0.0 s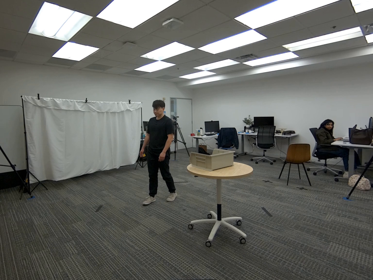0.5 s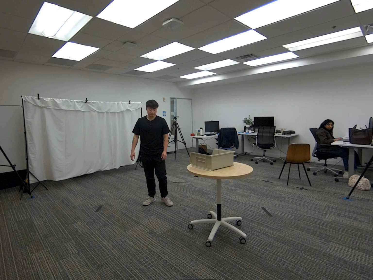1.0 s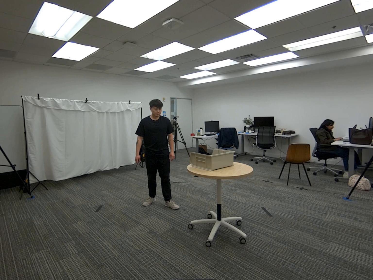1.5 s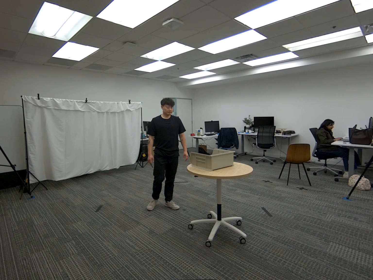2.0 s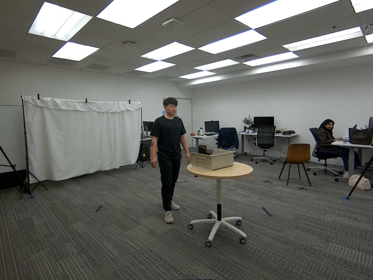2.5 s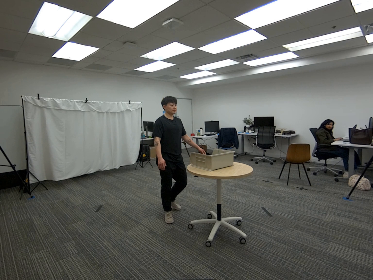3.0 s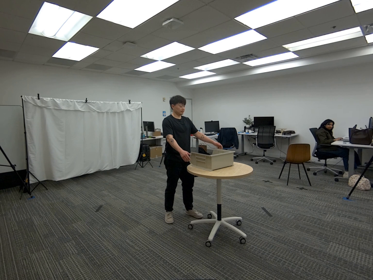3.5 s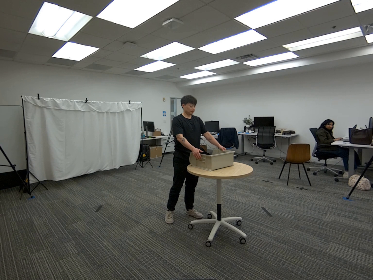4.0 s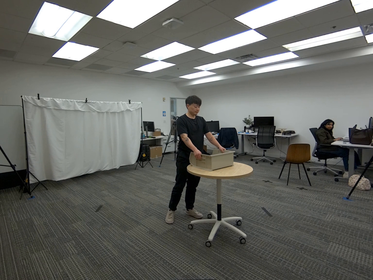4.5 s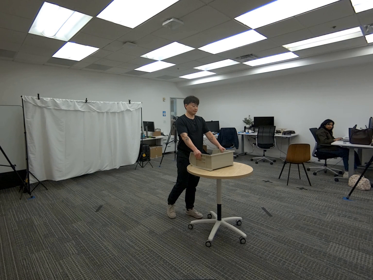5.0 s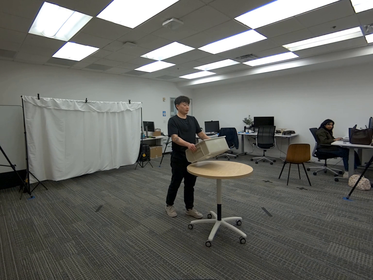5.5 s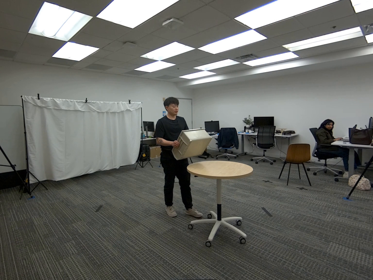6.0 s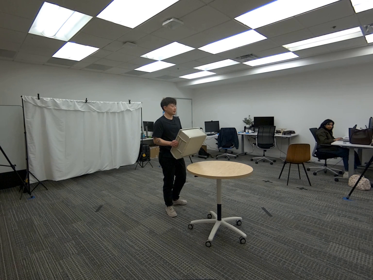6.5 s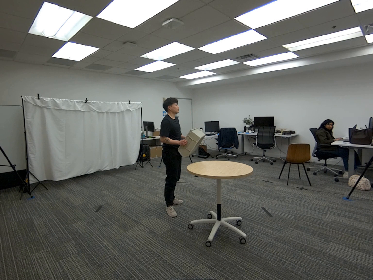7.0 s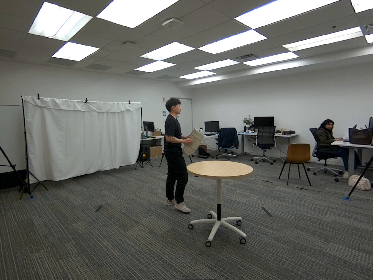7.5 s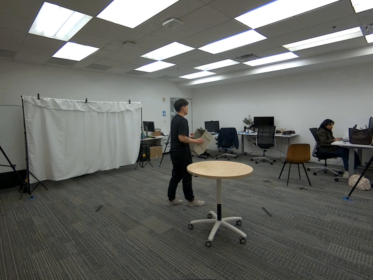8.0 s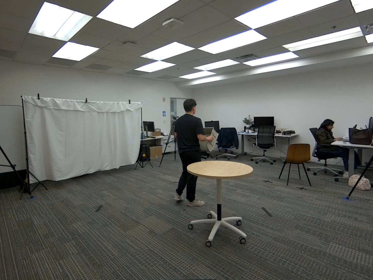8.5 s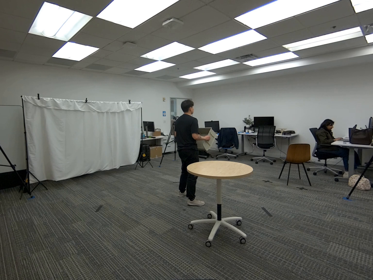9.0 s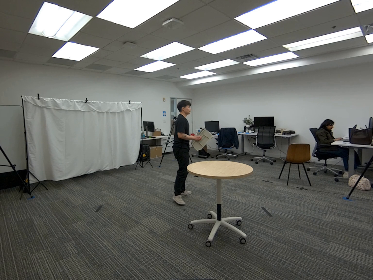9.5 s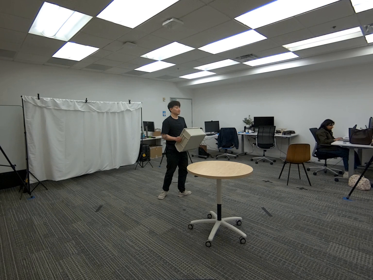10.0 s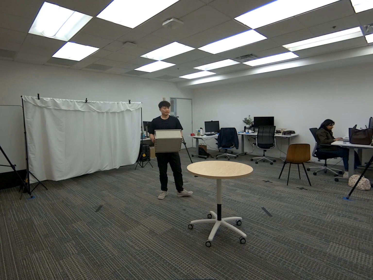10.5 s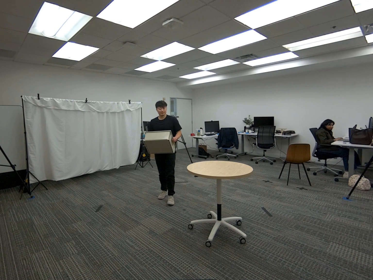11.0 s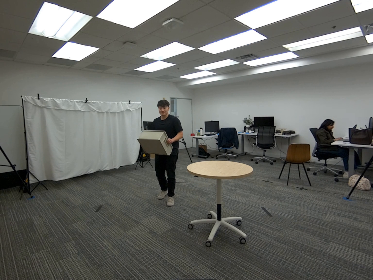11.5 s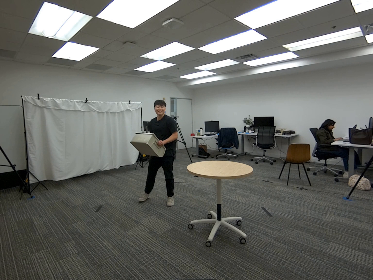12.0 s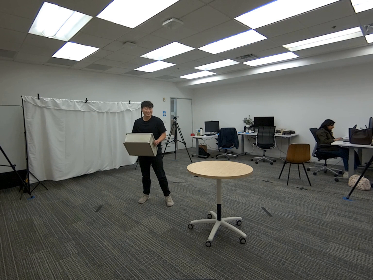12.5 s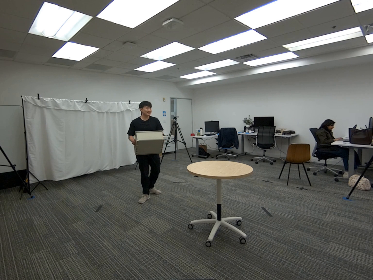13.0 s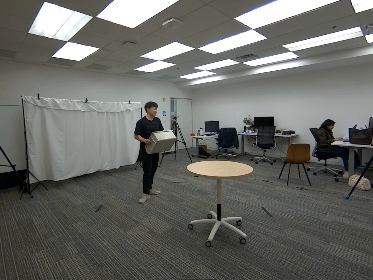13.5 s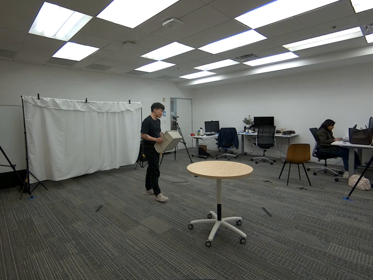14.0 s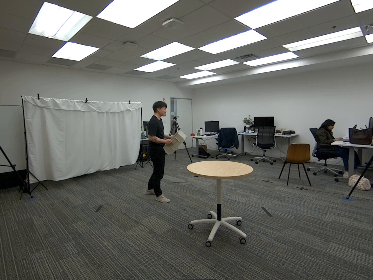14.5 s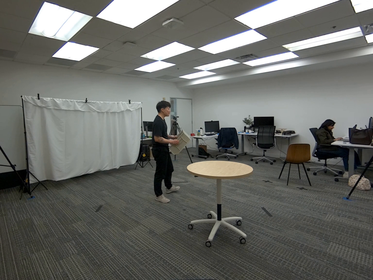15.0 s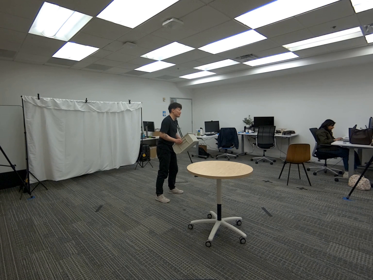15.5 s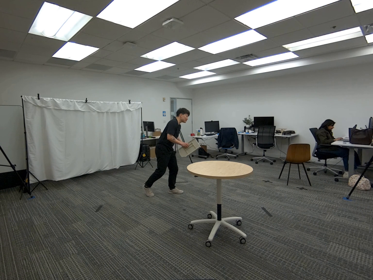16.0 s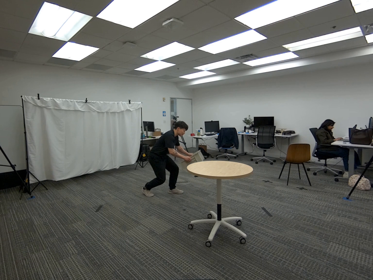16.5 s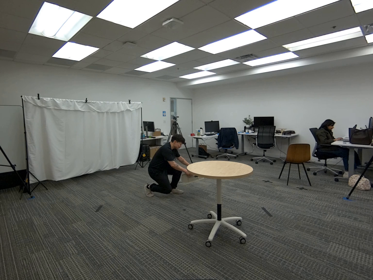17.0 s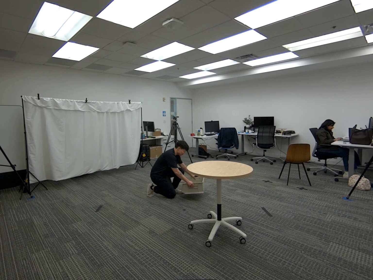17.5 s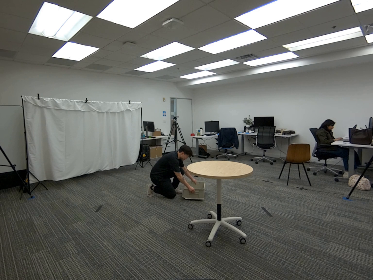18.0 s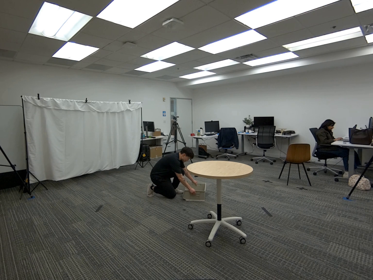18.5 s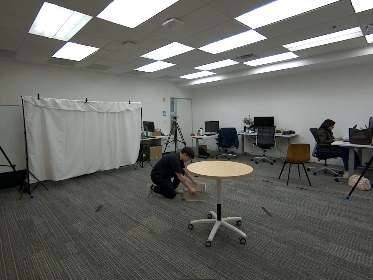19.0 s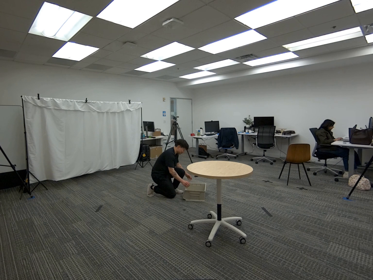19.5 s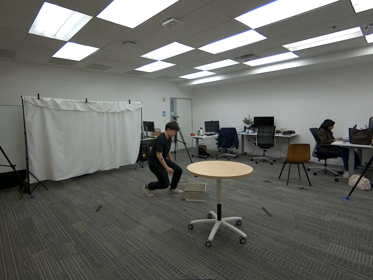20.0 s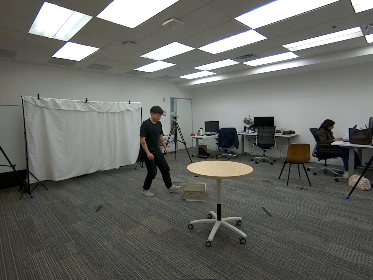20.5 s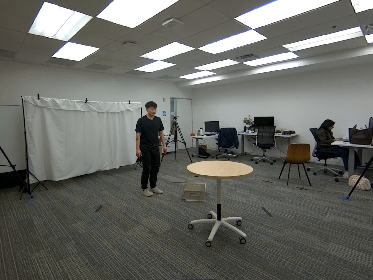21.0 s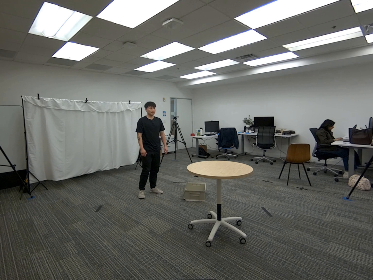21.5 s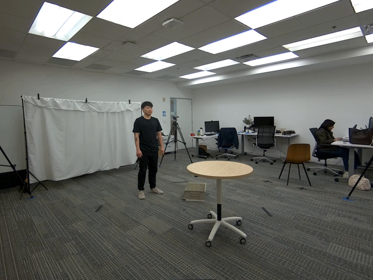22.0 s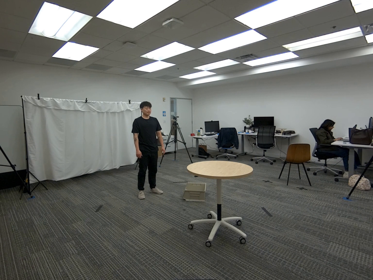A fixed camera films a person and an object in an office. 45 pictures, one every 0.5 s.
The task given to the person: Walk over to the beige bin on the round table and pick up the beige bin using both hands and place the beige bin on the ground.
